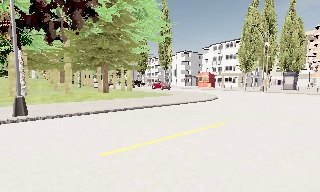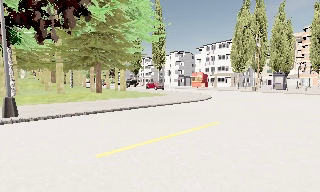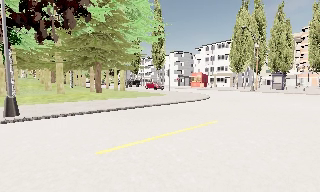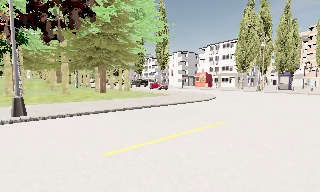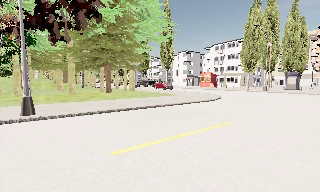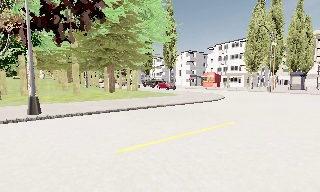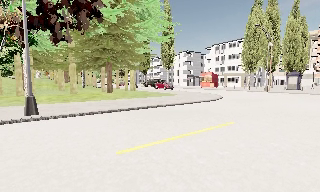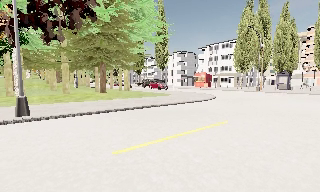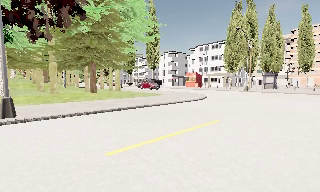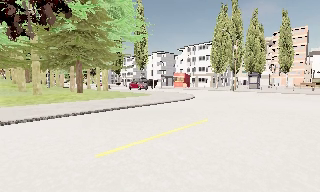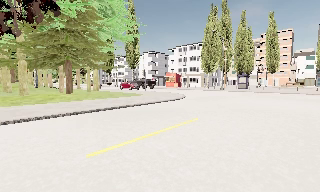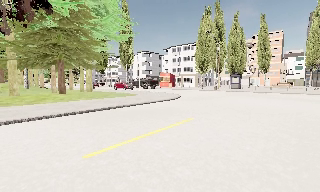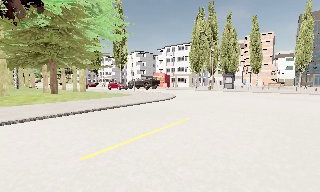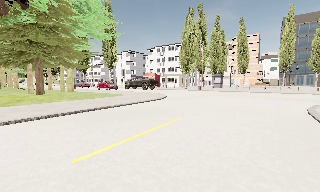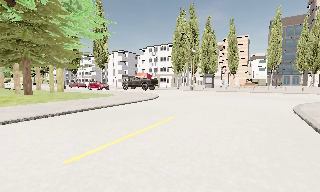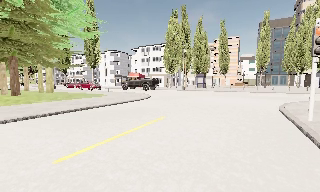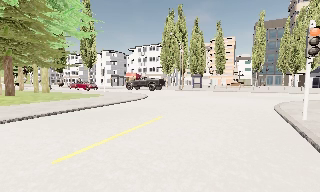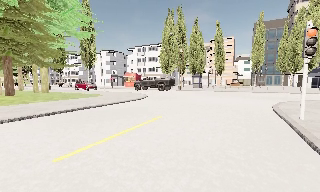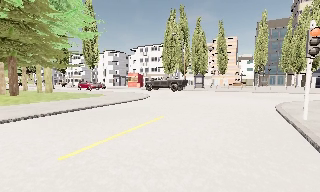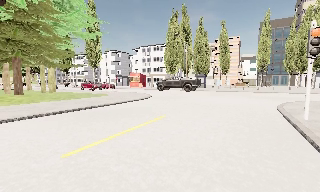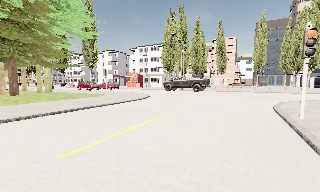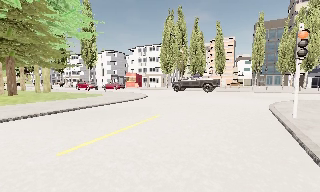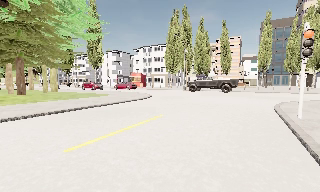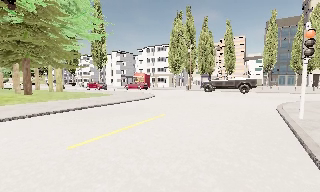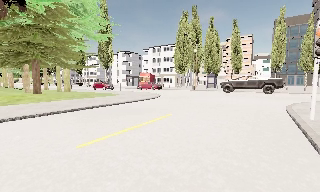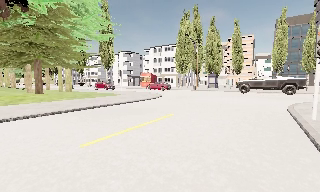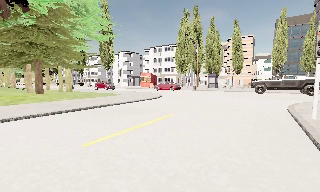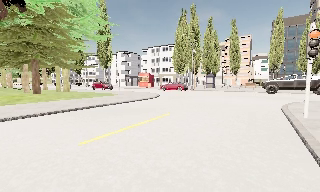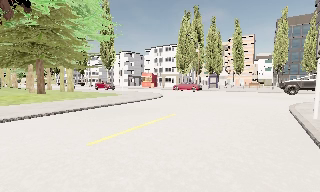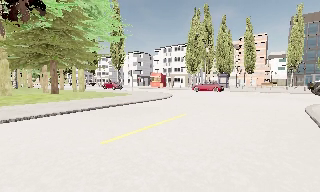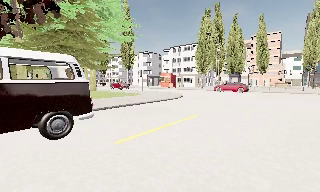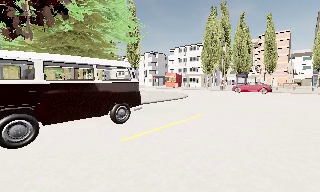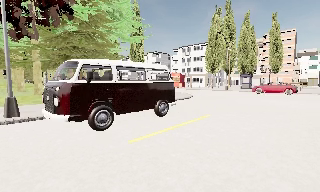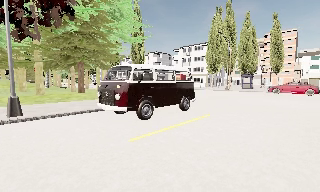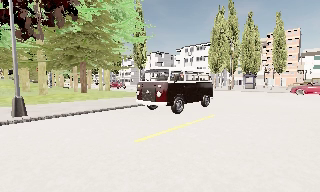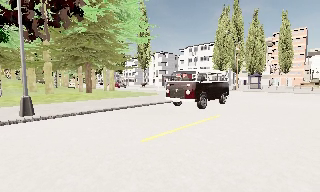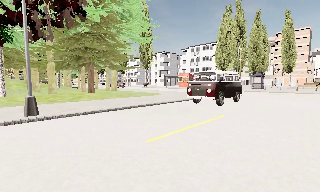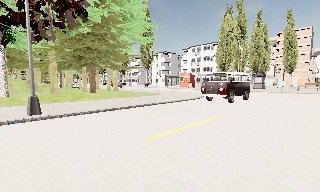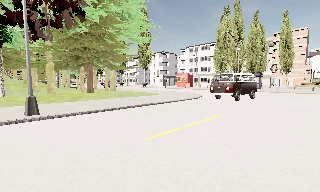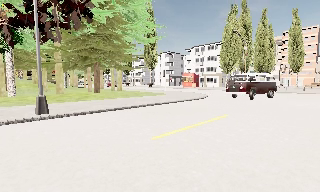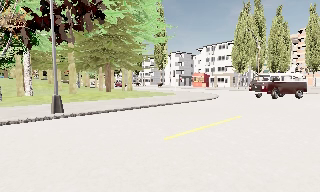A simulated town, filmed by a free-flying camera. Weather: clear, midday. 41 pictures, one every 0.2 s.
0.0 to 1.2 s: The camera shifts only a little, or ends up much as it began.
1.2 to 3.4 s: The camera pans to its right, which is clockwise from overhead, by about 25 degrees.
3.4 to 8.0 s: The camera pans to its left, which is counterclockwise from overhead, by about 25 degrees. It travels backward and to its left, about 1 m, so what stands in front gets smaller.
The film runs backward here.
